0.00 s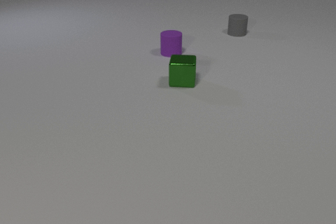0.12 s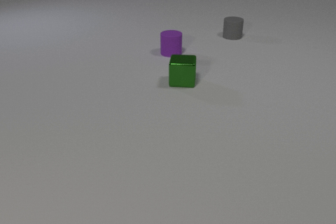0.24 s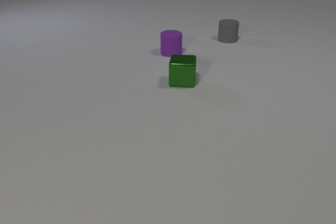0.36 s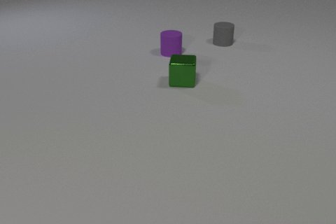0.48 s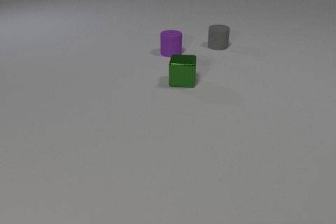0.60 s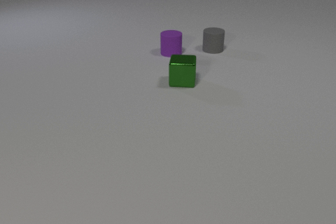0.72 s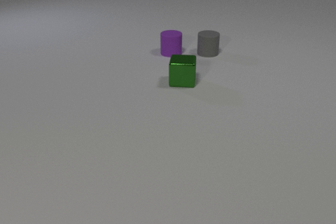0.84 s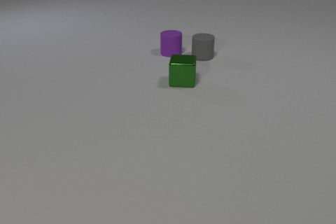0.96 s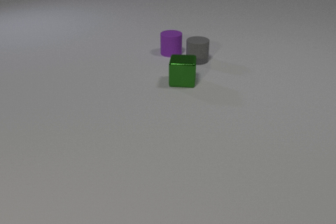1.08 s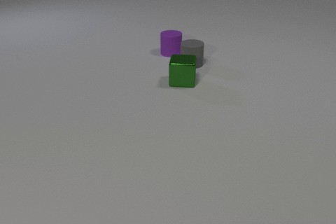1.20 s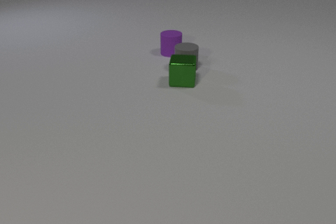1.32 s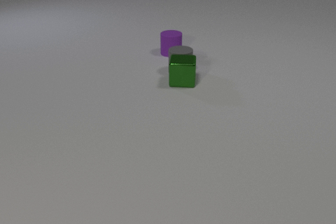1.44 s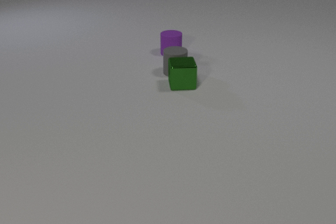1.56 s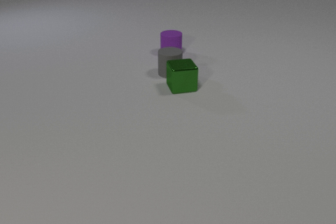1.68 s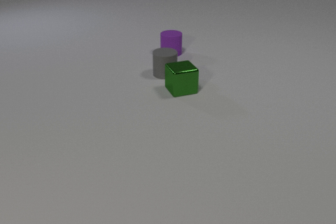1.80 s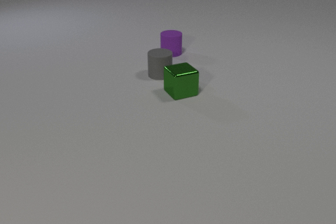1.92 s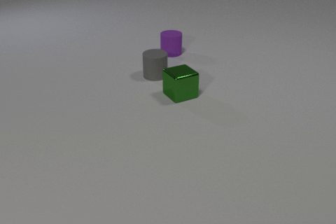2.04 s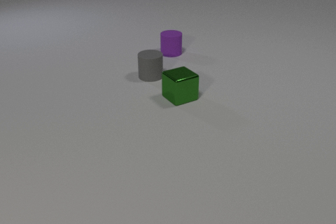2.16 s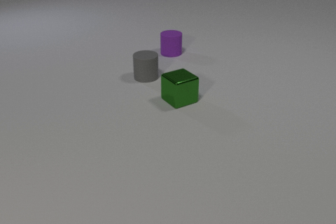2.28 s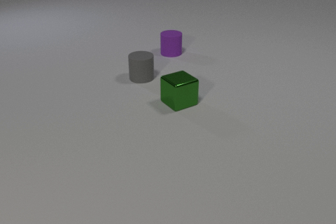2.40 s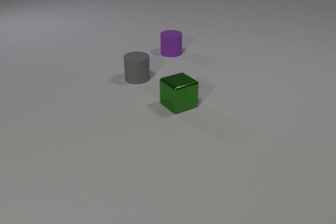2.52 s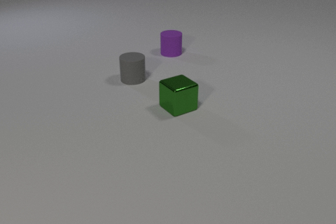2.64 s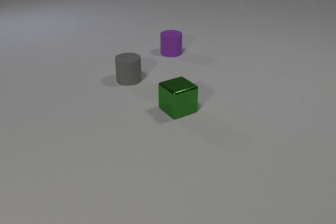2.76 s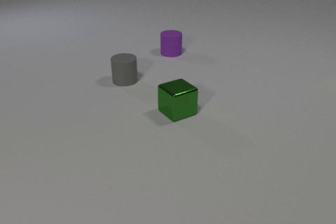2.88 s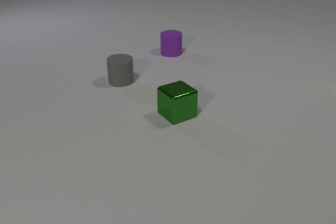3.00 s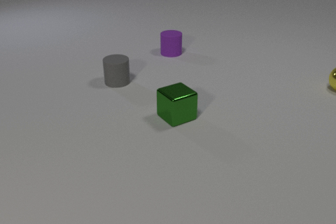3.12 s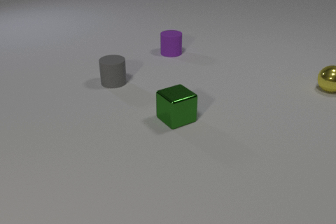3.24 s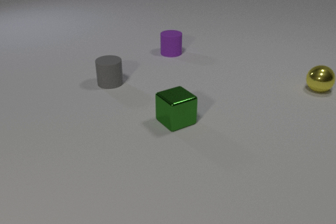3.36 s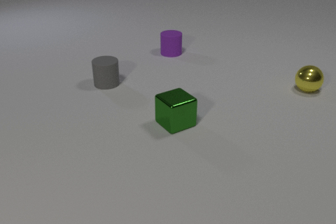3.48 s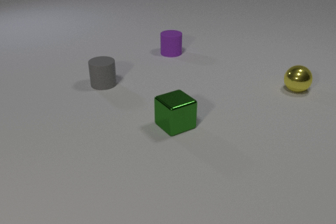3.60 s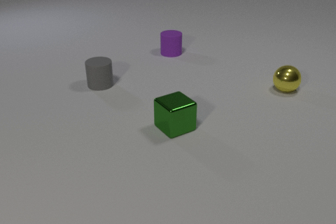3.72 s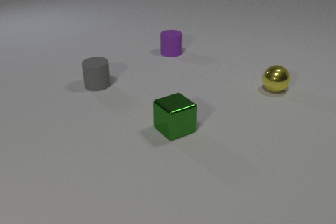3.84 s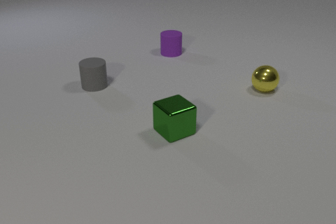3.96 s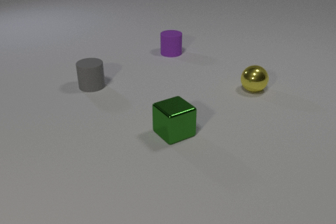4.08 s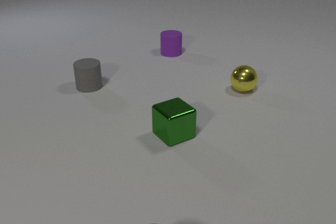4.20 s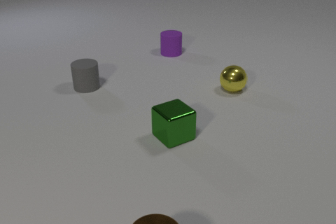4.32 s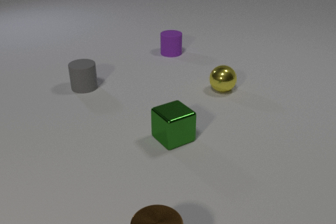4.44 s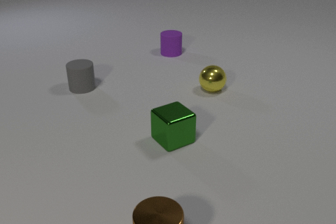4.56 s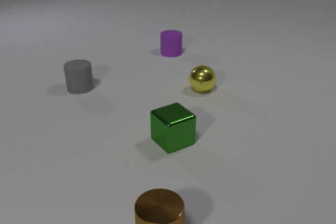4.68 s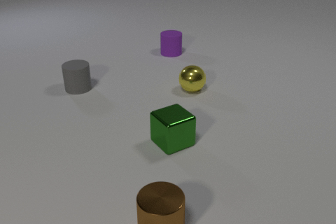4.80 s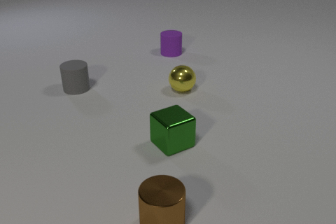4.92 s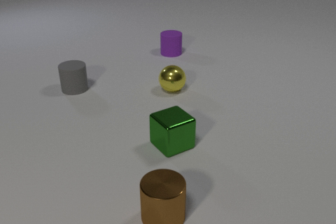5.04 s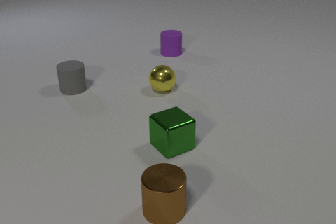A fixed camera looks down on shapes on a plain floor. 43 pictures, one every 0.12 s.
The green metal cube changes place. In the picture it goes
toward the camera.
0.00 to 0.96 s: The gray rubber cylinder slides toward the camera and to the left.
0.96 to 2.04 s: The gray rubber cylinder slides to the left and toward the camera. The green metal cube slides toward the camera, spins so that its near face slides to the right, counterclockwise seen from above. The gray rubber cylinder and the green metal cube collide.
2.04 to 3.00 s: The gray rubber cylinder slides to the left. The green metal cube slides toward the camera. The yellow metal sphere comes in at the right edge.
3.00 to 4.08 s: The gray rubber cylinder slides to the left. The green metal cube slides toward the camera. The yellow metal sphere rolls to the left.
4.08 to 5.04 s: The gray rubber cylinder slides to the left. The green metal cube slides toward the camera. The brown metal cylinder slides away from the camera. The yellow metal sphere rolls to the left.
How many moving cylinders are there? 2.
Are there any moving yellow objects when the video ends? yes.
How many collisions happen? 1.
